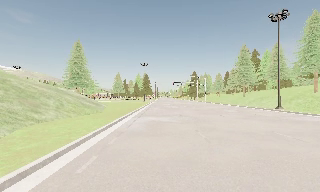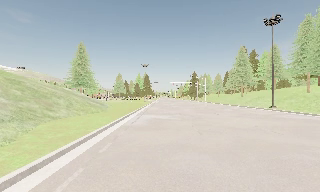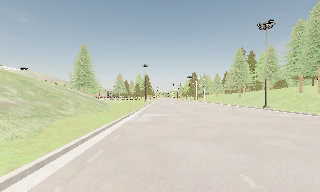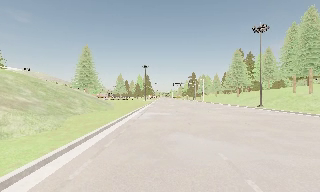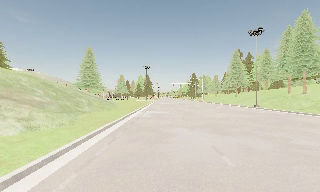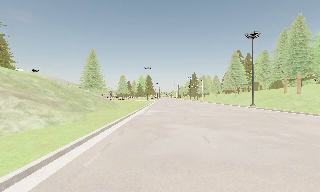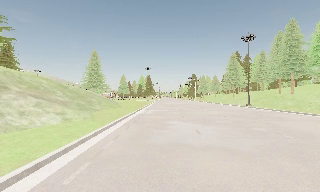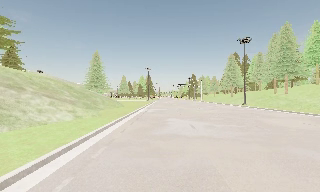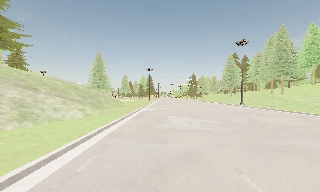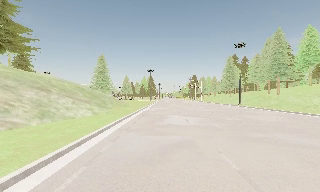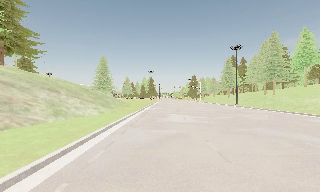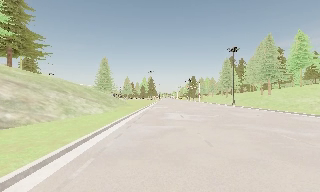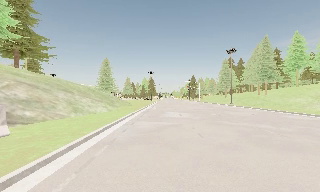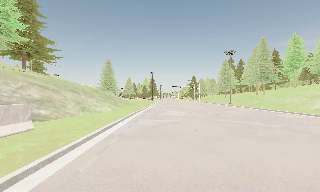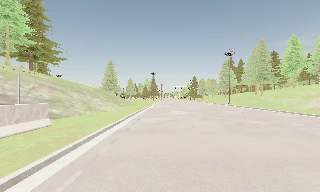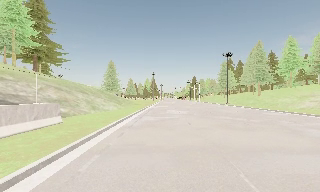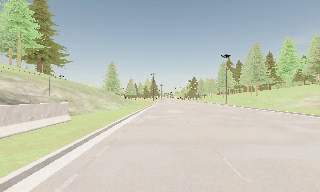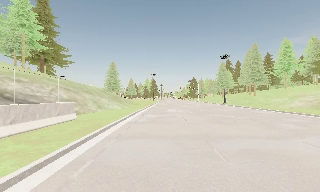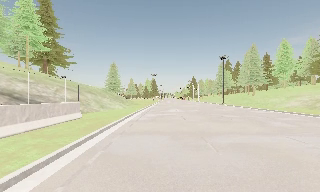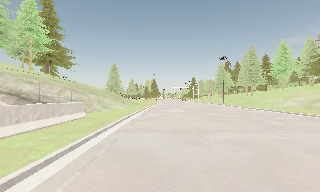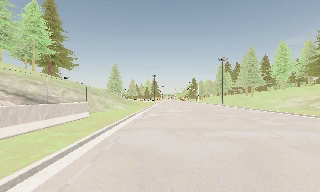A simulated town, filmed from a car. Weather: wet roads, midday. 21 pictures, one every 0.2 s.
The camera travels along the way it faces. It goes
backward.
0.0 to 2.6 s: The camera travels backward, about 16 m, so what stands in front gets smaller.
2.6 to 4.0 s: The camera travels backward, about 6 m, so what stands in front gets smaller. It loses speed.
The film runs backward here.
